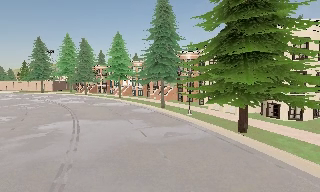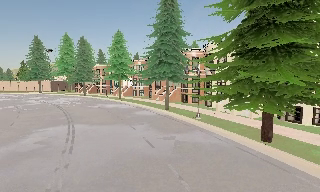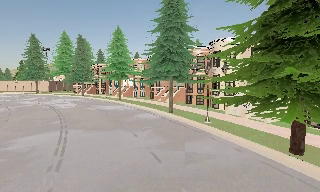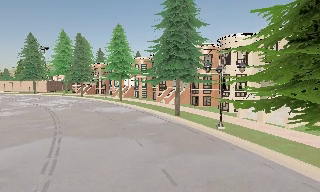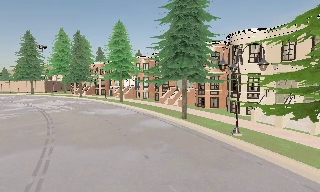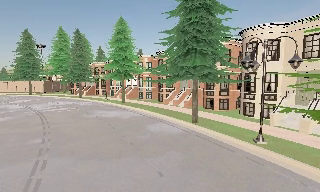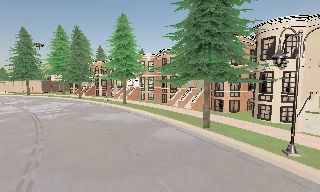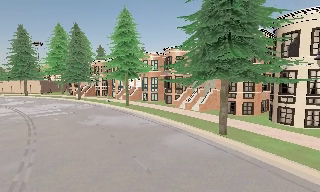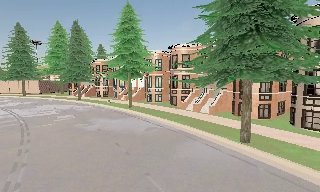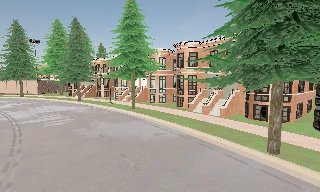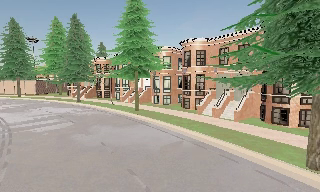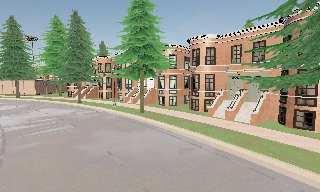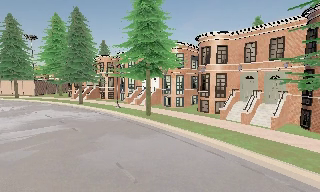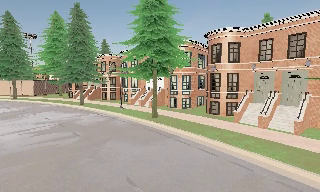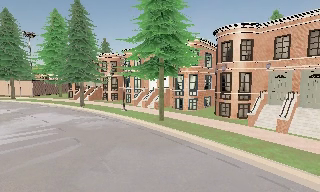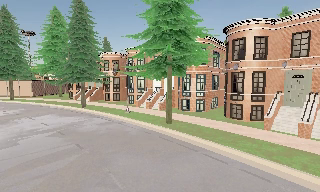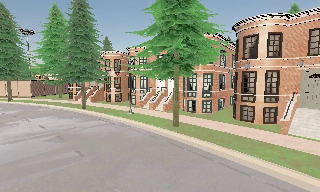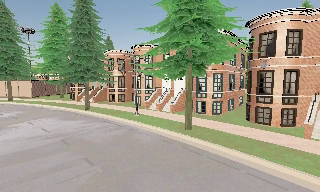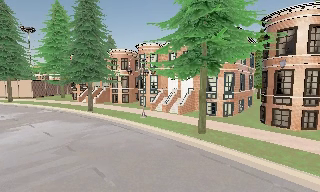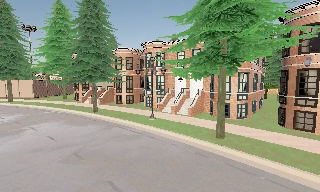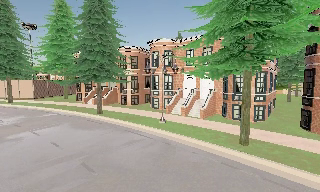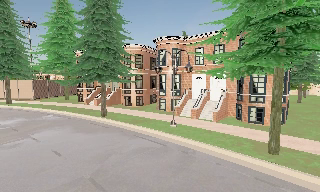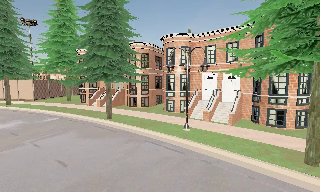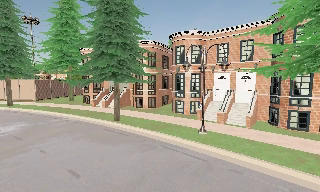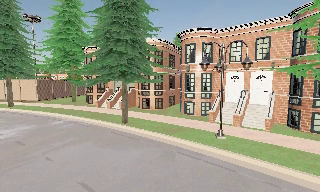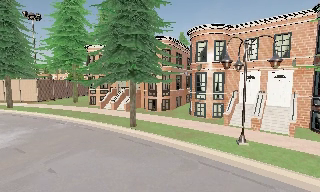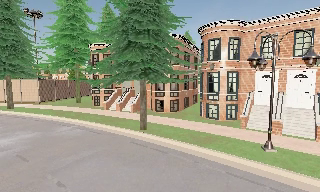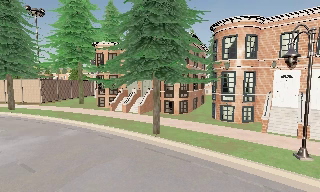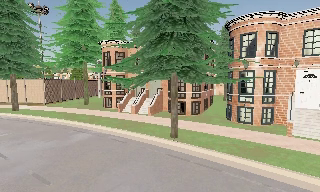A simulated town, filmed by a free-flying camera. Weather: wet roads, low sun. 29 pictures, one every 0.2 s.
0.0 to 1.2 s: The camera travels forward, about 8 m, so what stands in front looms larger.
1.2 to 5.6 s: The camera travels forward and to its left, about 25 m, so what stands in front looms larger.
The film runs forward here.
